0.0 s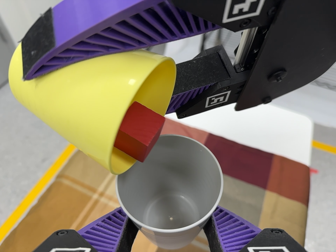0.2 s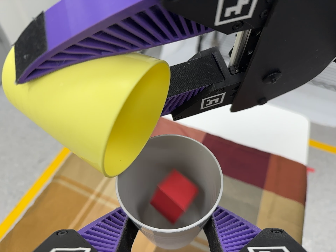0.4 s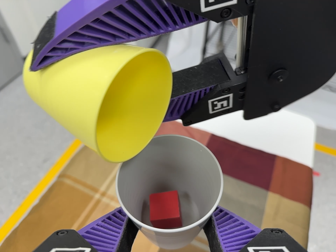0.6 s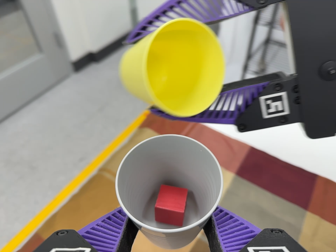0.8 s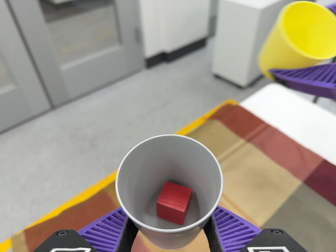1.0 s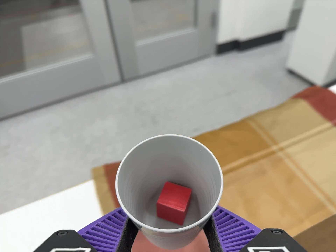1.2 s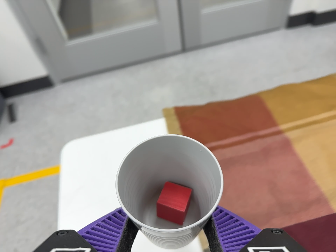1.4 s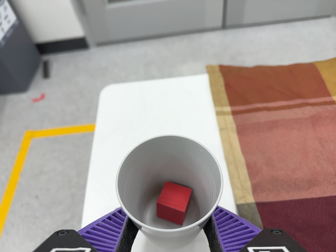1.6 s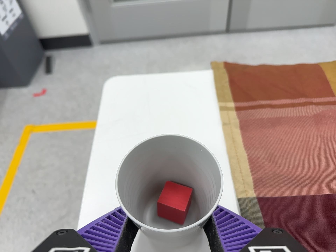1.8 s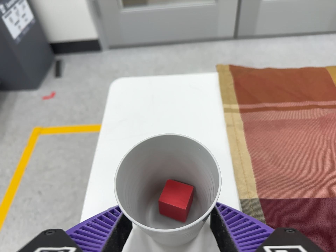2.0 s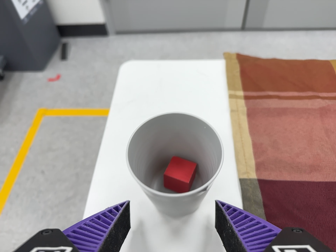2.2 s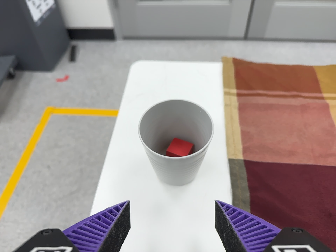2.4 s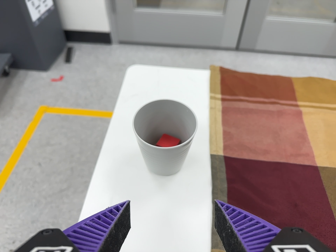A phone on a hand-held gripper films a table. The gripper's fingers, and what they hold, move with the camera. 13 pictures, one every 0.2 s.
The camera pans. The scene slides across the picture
to the right.
The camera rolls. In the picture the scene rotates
clockwise.
0.0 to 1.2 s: The camera pans to its left by about 45 degrees. It travels toward the bottom of its view and to its left, about 22 cm, so close, fixed things drift upward. It rolls about its line of sight by about 35 degrees, and the scene rotates clockwise.
1.2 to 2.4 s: The camera travels toward the bottom of its view and backward, about 16 cm, so close, fixed things drift upward. It rolls about its line of sight by about 20 degrees, and the scene rotates clockwise.
The film runs forward here.
